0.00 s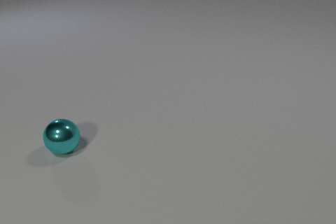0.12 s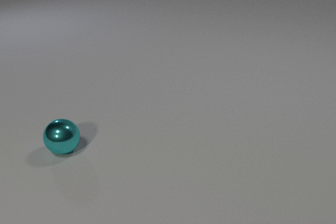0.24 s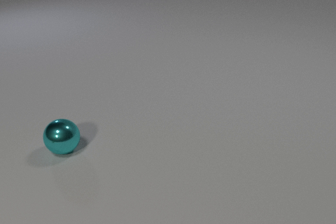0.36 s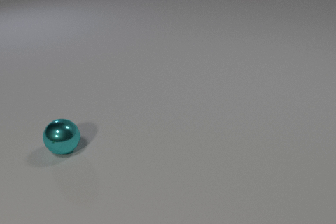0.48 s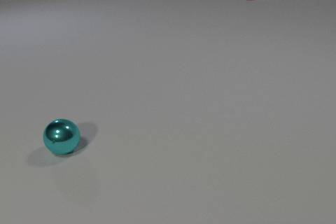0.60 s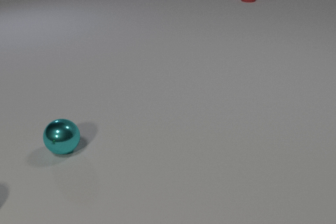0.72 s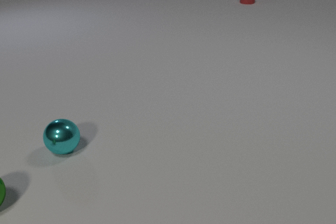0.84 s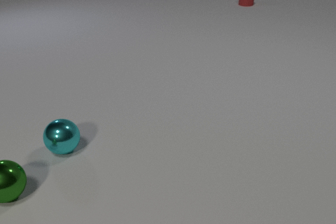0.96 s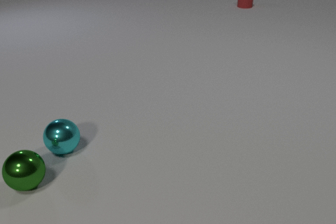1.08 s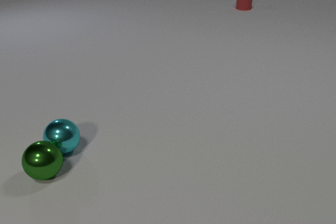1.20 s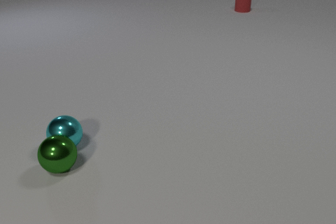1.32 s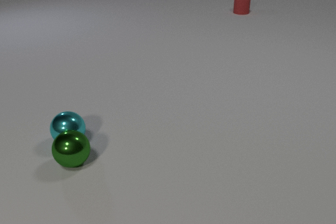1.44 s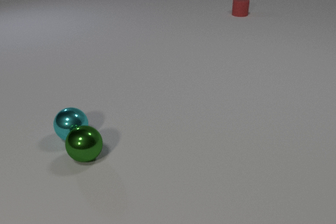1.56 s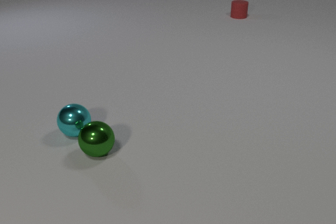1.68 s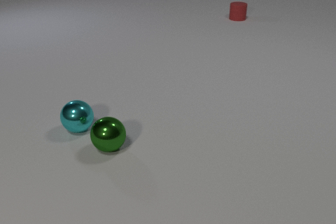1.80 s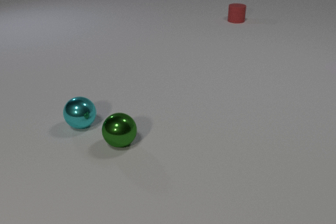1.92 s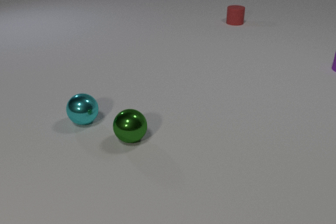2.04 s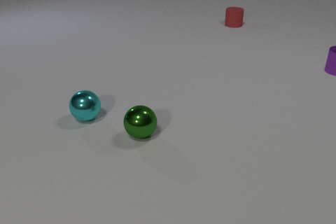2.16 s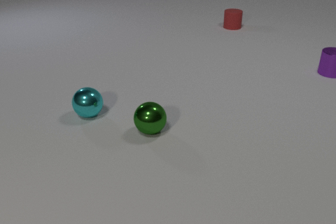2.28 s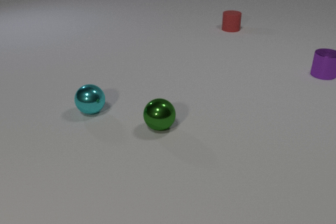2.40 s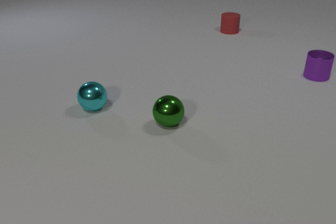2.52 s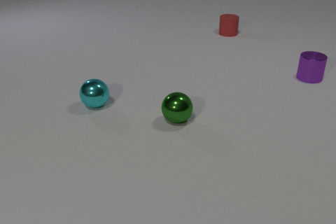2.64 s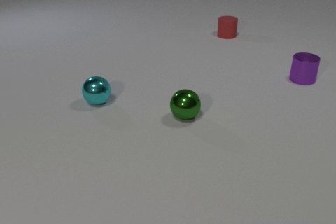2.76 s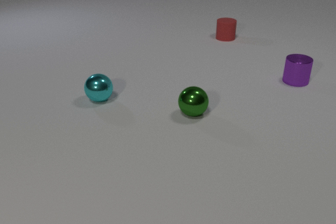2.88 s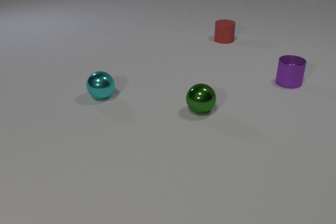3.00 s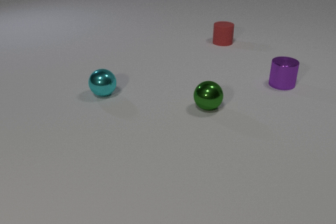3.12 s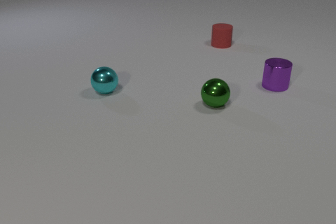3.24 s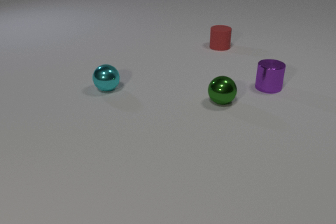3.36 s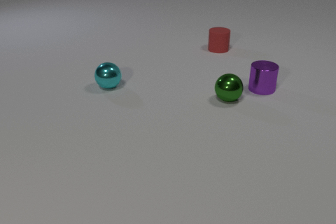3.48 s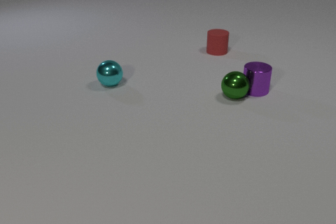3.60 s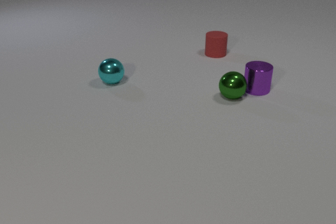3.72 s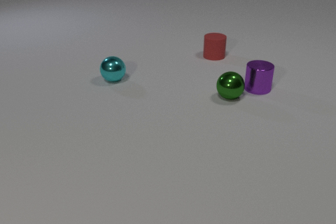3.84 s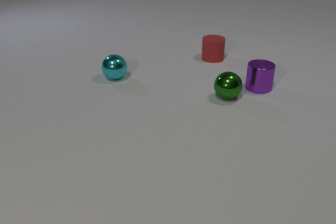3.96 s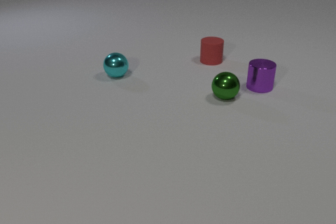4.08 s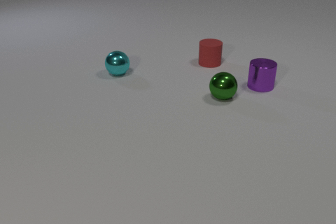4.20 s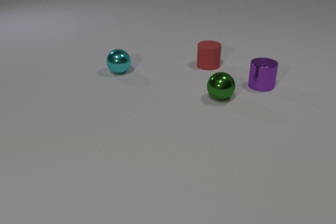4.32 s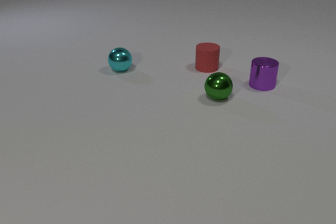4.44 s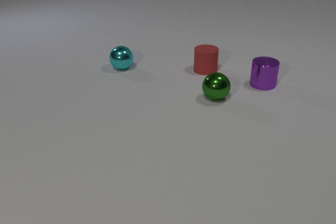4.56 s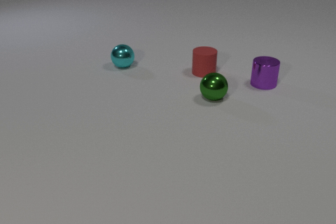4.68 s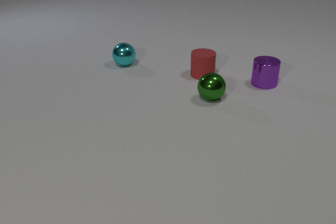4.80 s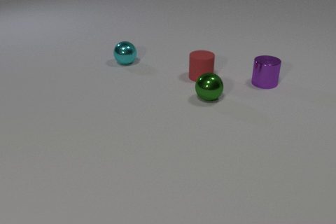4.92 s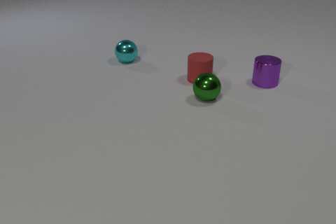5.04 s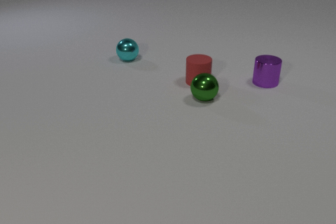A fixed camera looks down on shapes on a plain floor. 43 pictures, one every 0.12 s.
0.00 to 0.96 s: The green metal sphere comes in at the left edge, rolls to the right and away from the camera. The red rubber cylinder comes in at the top edge, slides toward the camera.
0.96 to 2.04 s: The green metal sphere rolls to the right and away from the camera. The cyan metal sphere rolls away from the camera and to the right. The purple metal cylinder comes in at the right edge, slides toward the camera and to the left. The red rubber cylinder slides toward the camera. The green metal sphere and the cyan metal sphere collide.
2.04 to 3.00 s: The green metal sphere rolls to the right and away from the camera. The cyan metal sphere rolls away from the camera. The purple metal cylinder slides toward the camera and to the left. The red rubber cylinder slides toward the camera.
3.00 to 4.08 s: The green metal sphere rolls away from the camera and to the right. The cyan metal sphere rolls away from the camera. The purple metal cylinder slides to the left and toward the camera. The red rubber cylinder slides toward the camera. The green metal sphere and the purple metal cylinder collide.
4.08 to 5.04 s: The green metal sphere rolls to the left. The cyan metal sphere rolls away from the camera. The purple metal cylinder slides away from the camera. The red rubber cylinder slides toward the camera.
What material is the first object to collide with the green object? metal.
What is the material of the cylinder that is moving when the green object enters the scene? rubber.
How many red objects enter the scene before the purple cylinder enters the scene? 1.
